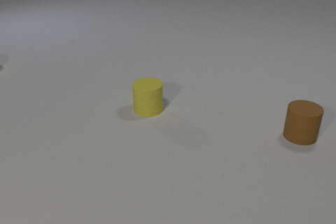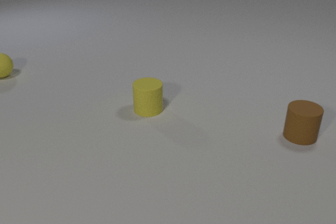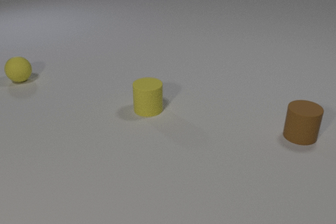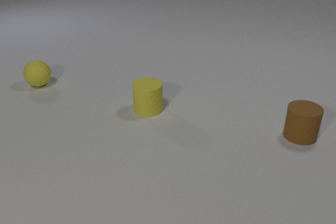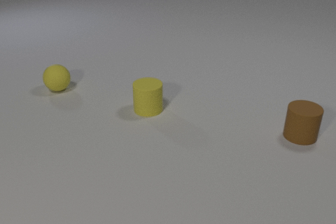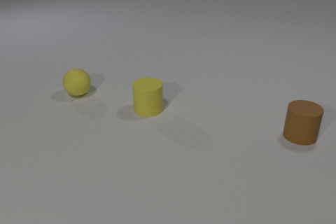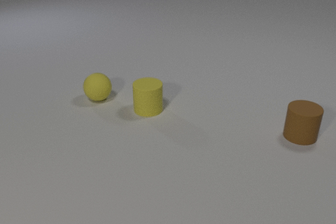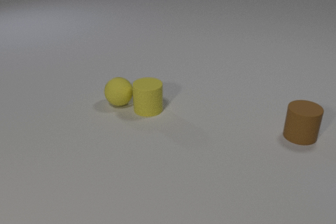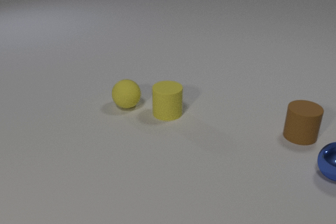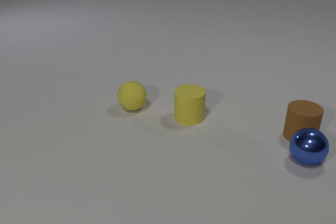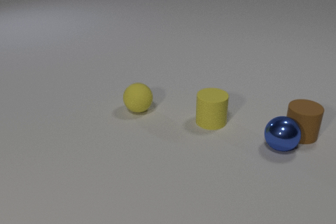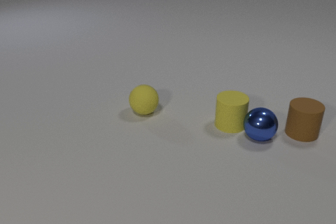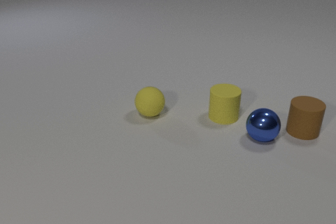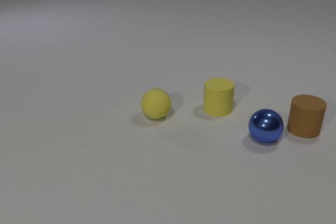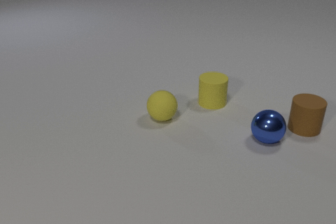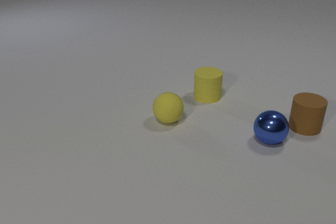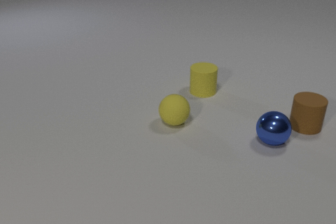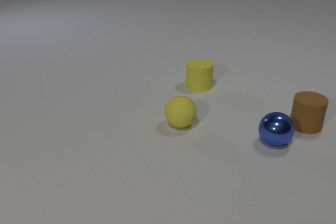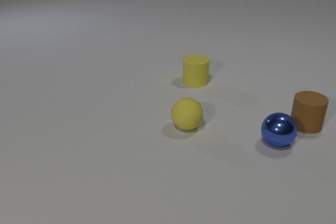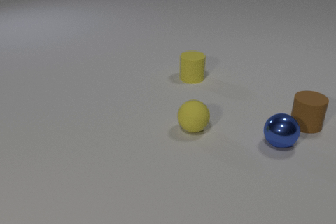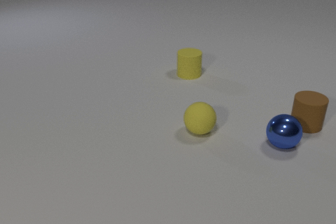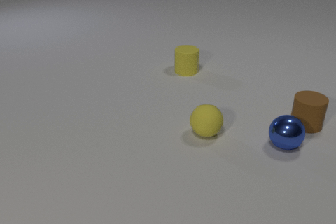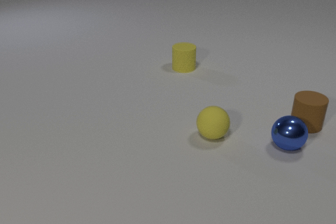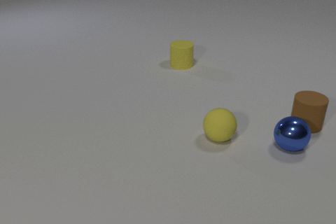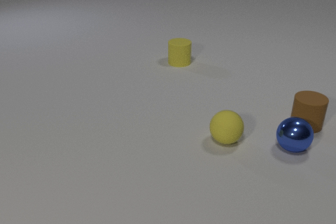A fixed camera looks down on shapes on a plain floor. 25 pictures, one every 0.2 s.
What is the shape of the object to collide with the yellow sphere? cylinder.
Are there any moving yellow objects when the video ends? yes.
Are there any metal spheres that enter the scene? yes.
0.0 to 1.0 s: The yellow rubber sphere comes in at the left edge, rolls to the right and toward the camera.
1.0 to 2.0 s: The yellow rubber sphere rolls to the right and toward the camera. The yellow rubber cylinder slides to the right. The blue metal sphere comes in at the right edge, rolls to the left and away from the camera. The yellow rubber sphere and the yellow rubber cylinder collide. The blue metal sphere and the brown rubber cylinder collide.
2.0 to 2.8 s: The yellow rubber sphere rolls to the right and toward the camera. The yellow rubber cylinder slides away from the camera. The blue metal sphere rolls to the left and away from the camera. The brown rubber cylinder slides away from the camera. The yellow rubber cylinder and the blue metal sphere collide.
2.8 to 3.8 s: The yellow rubber sphere rolls to the right and toward the camera. The yellow rubber cylinder slides away from the camera. The blue metal sphere rolls to the right. The brown rubber cylinder slides away from the camera.
3.8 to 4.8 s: The yellow rubber sphere rolls to the right and toward the camera. The yellow rubber cylinder slides away from the camera. The blue metal sphere rolls to the right.
